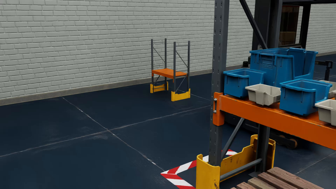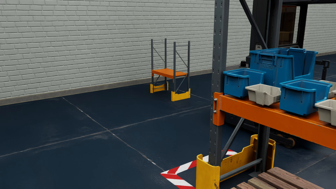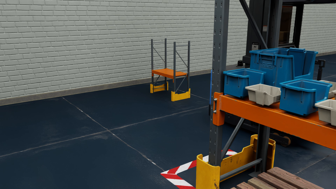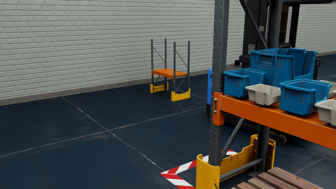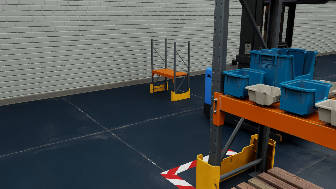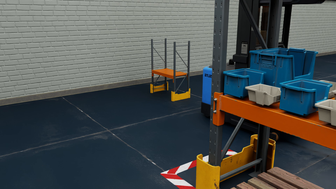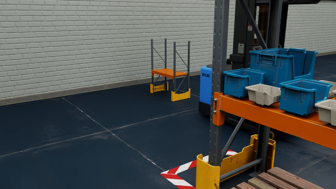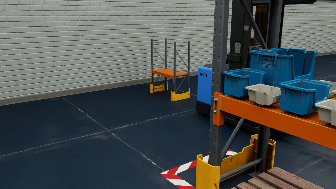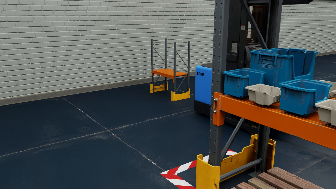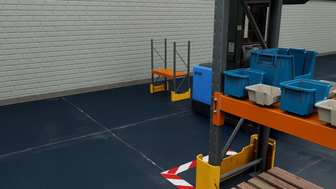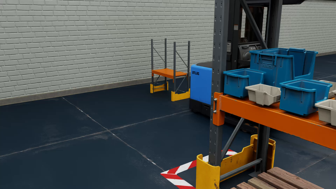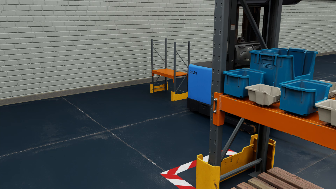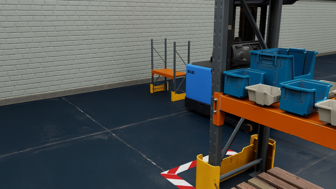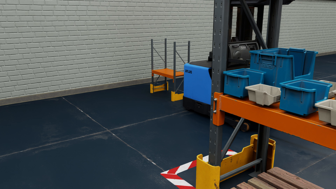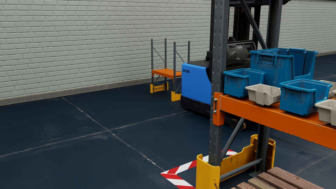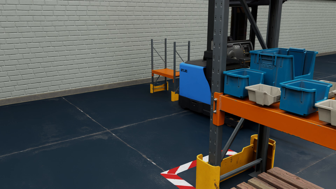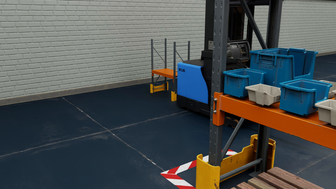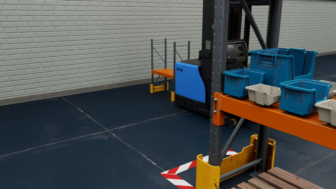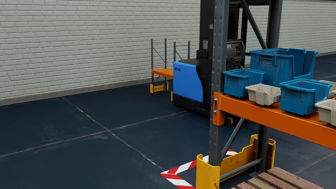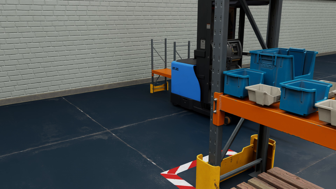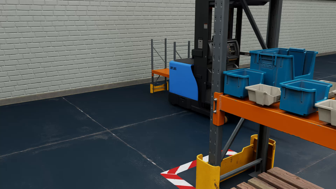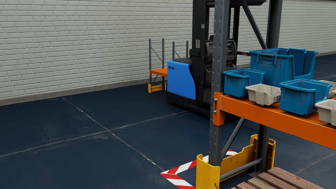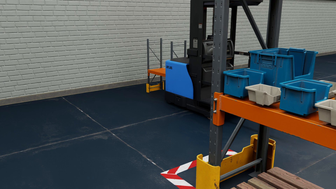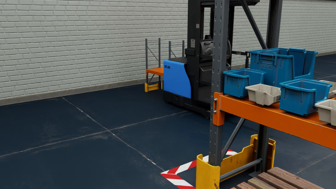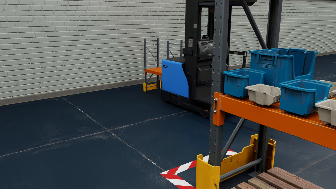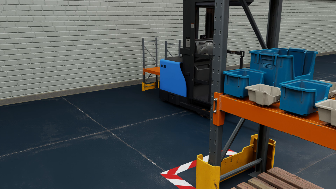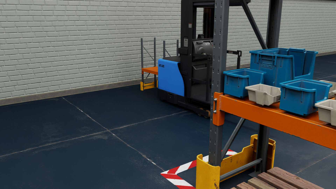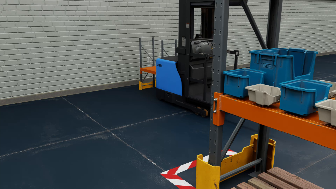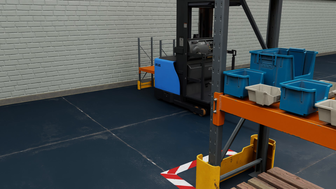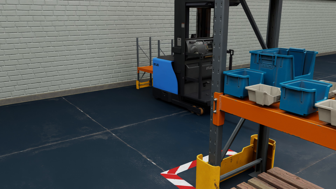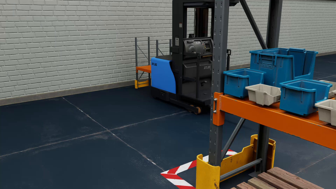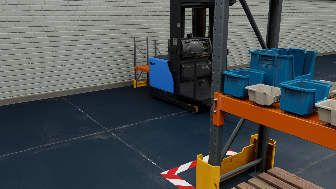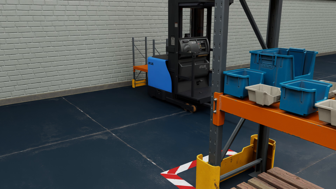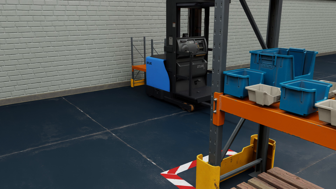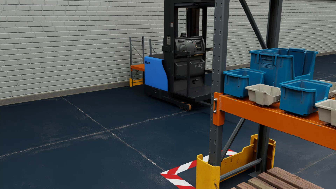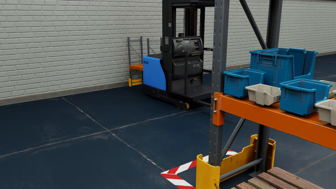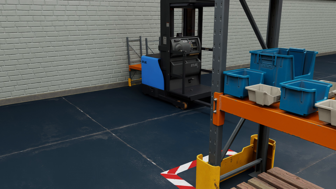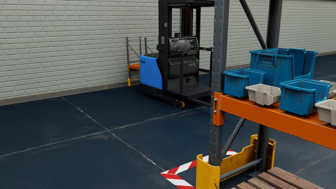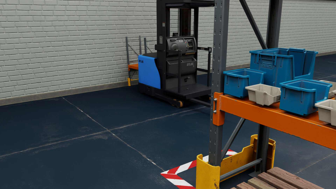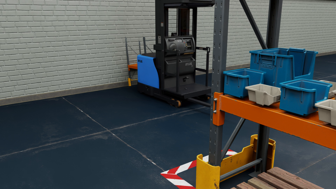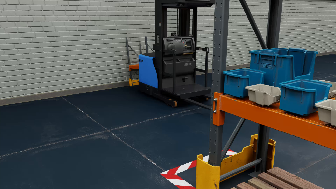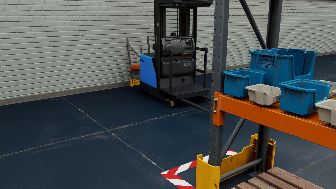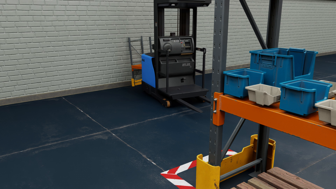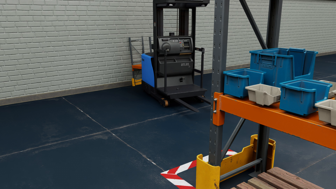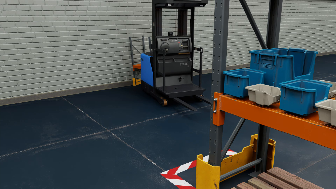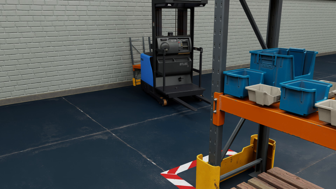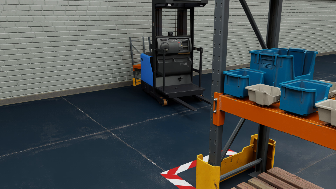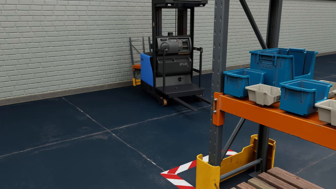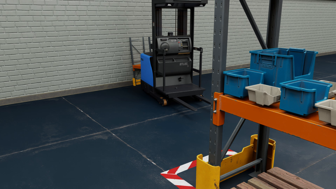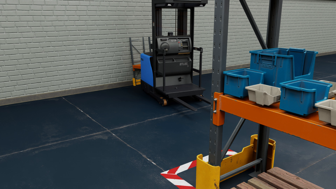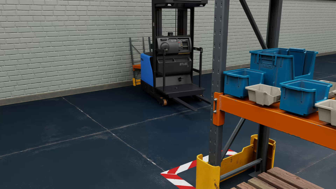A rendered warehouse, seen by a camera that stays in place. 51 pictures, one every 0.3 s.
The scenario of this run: A forklift runs into an object in its way.
